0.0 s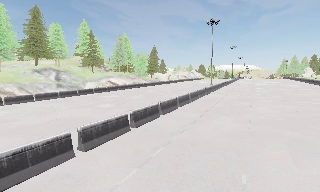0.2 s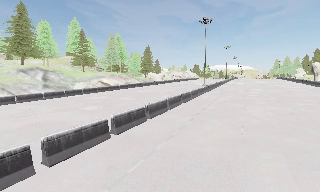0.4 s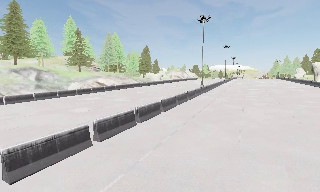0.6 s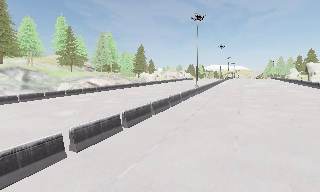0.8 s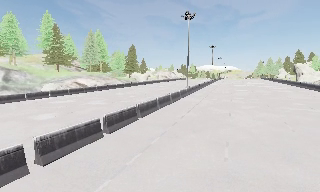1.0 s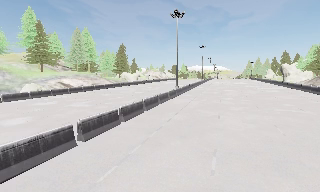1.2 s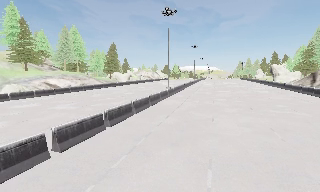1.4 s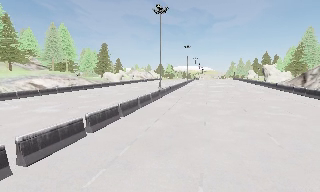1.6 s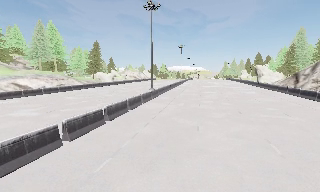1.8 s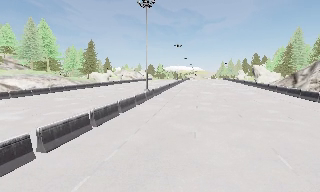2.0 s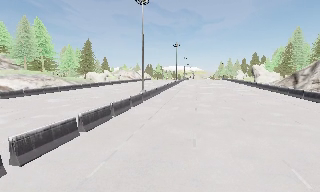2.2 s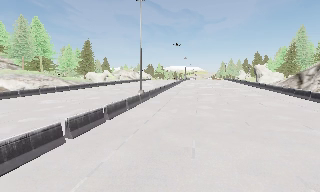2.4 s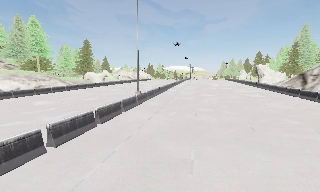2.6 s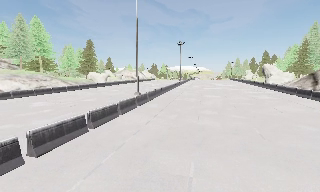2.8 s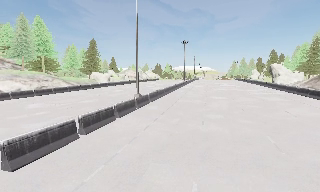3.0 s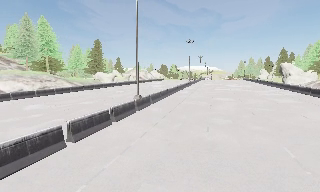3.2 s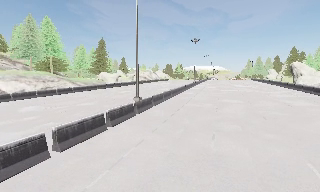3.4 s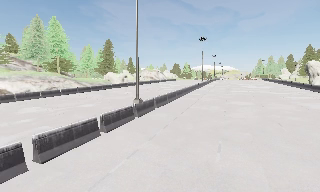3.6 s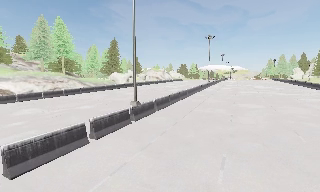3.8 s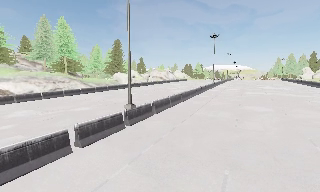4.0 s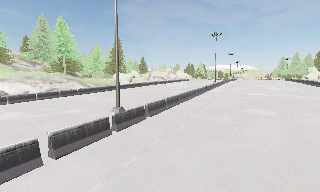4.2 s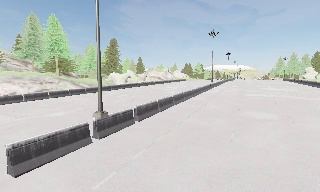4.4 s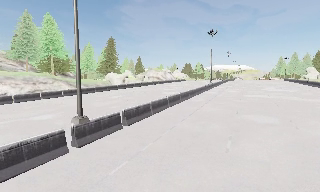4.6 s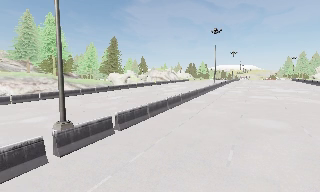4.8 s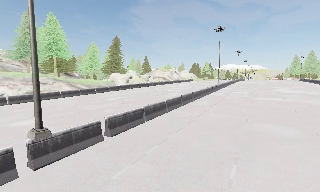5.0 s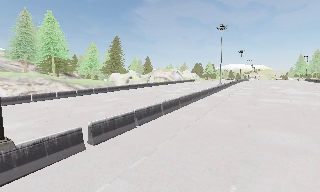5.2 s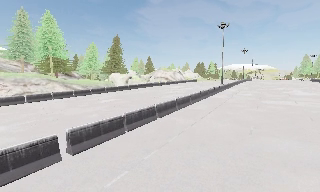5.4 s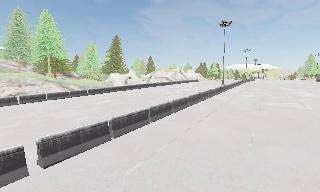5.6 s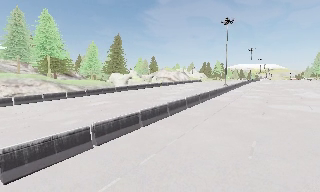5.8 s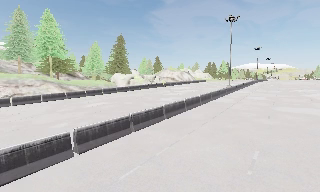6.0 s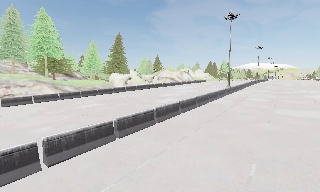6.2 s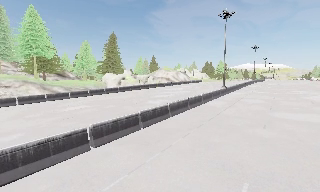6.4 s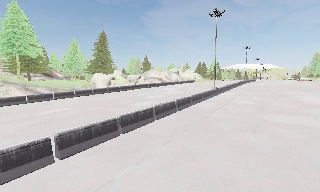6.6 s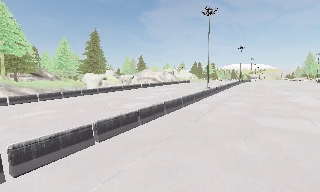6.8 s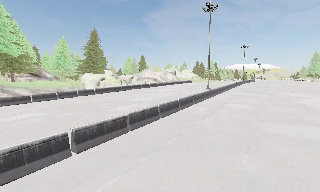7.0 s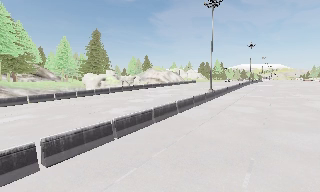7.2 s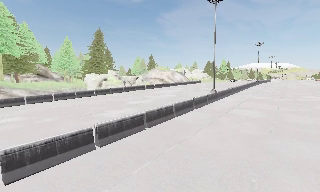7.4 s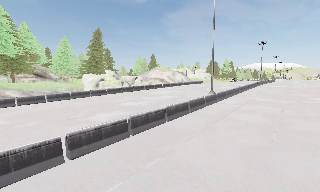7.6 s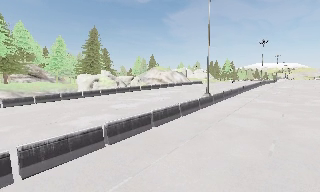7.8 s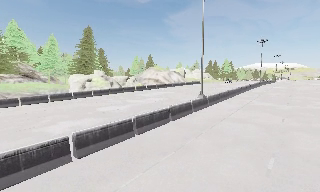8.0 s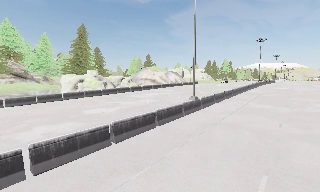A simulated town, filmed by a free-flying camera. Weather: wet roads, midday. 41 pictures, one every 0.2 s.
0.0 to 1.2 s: The camera pans to its right, which is clockwise from overhead, by about 10 degrees. It travels forward and to its right, about 7 m, so what stands in front looms larger.
1.2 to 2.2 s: The camera travels forward, about 5 m, so what stands in front looms larger.
2.2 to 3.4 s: The camera pans to its left, which is counterclockwise from overhead, by about 10 degrees. It travels forward, about 7 m, so what stands in front looms larger.
3.4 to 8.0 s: The camera pans to its left, which is counterclockwise from overhead, by about 15 degrees. It travels forward and to its right, about 30 m, so what stands in front looms larger.
The film runs forward here.
